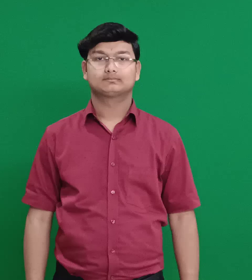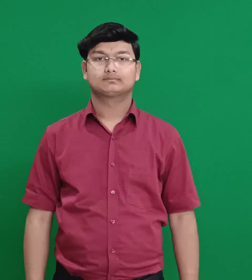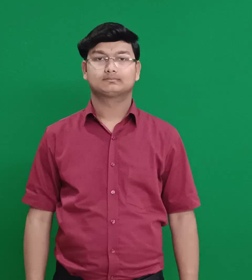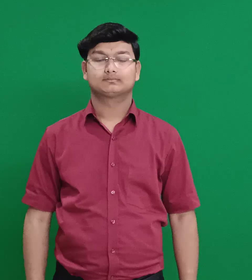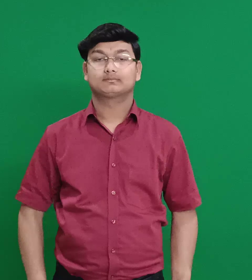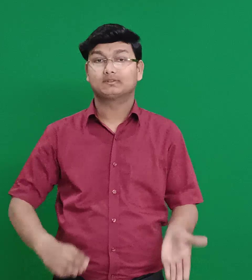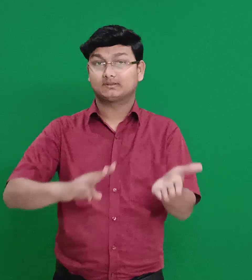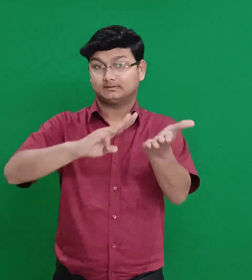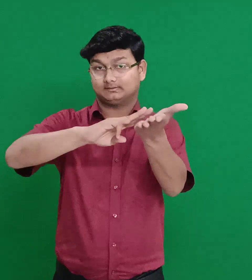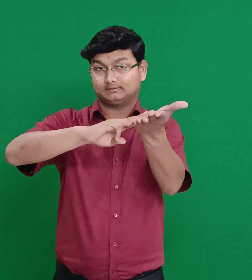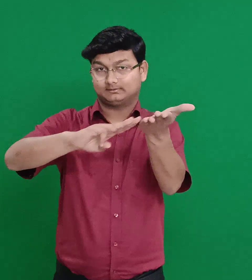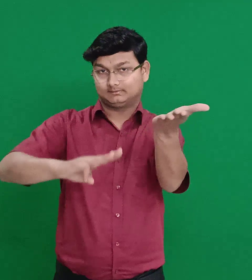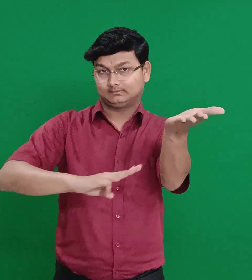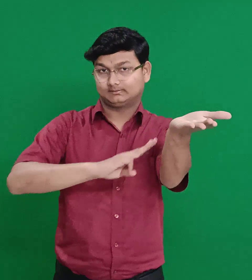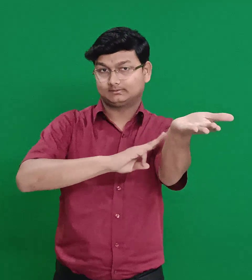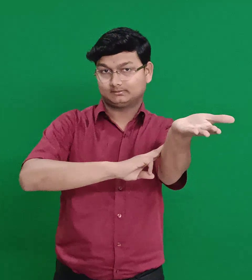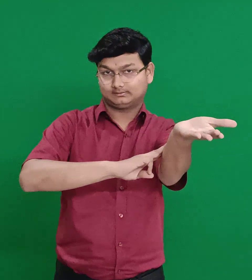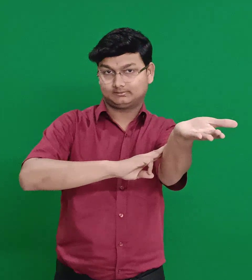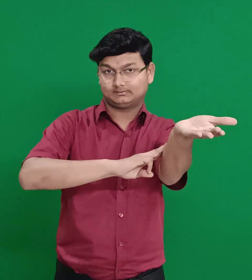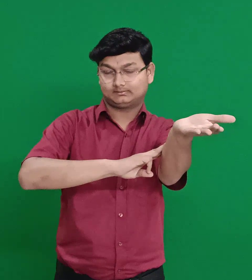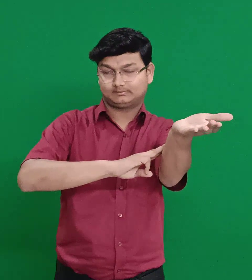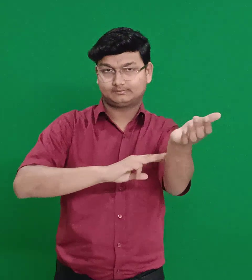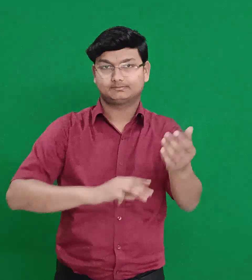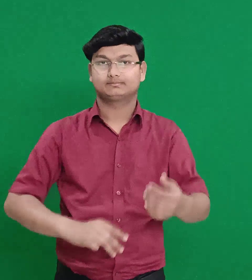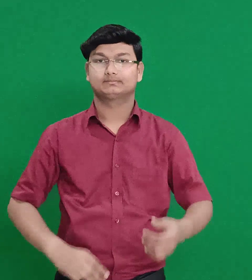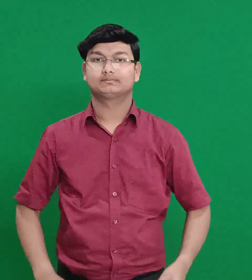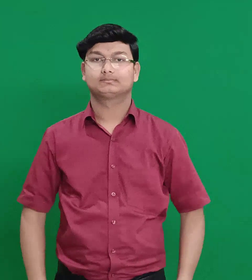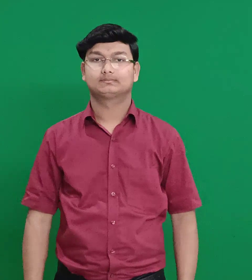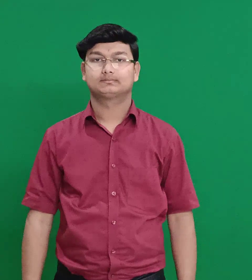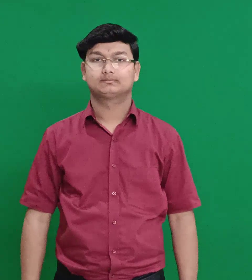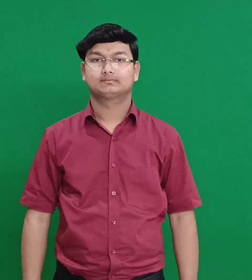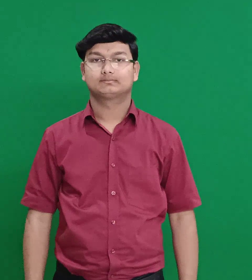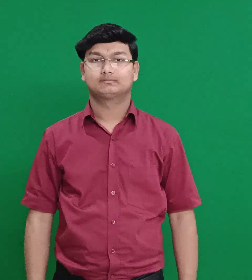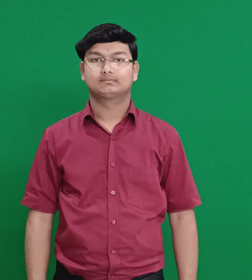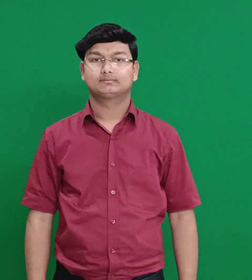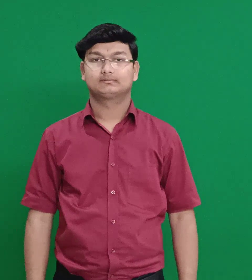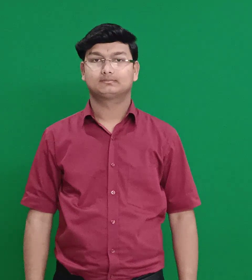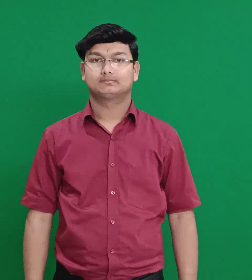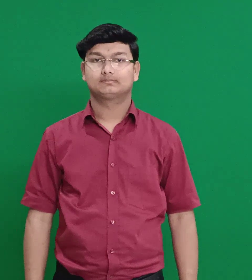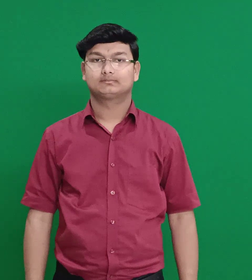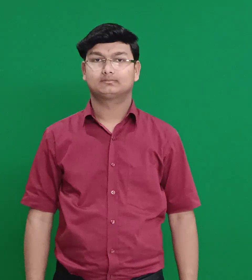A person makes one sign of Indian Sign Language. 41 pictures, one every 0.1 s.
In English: miletus
